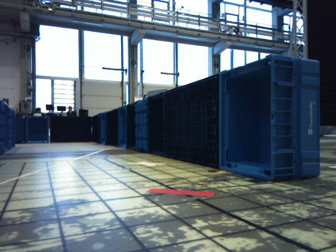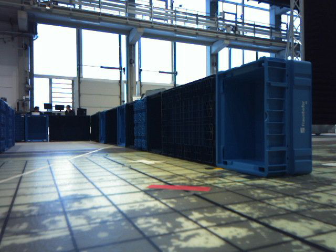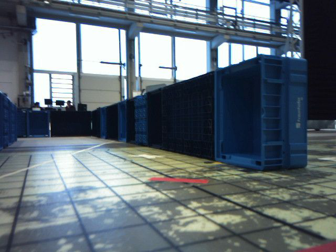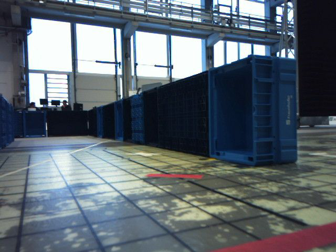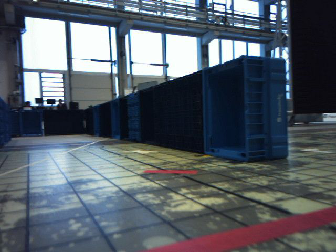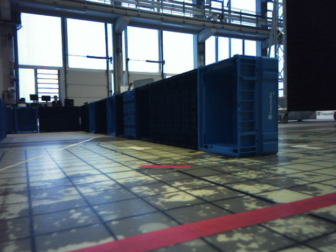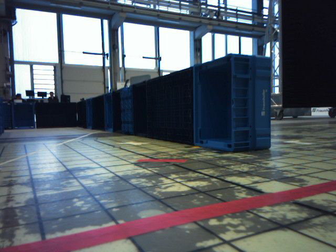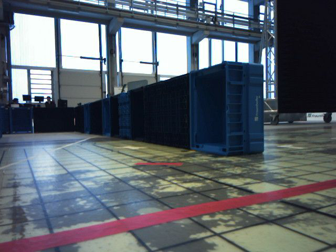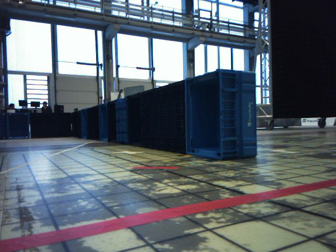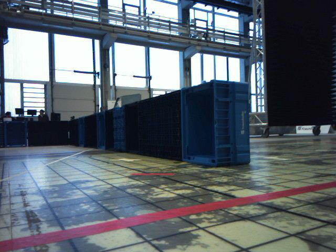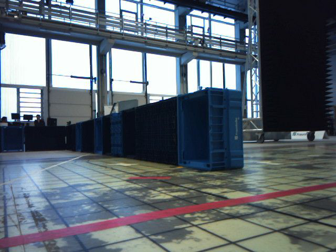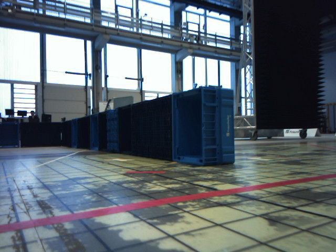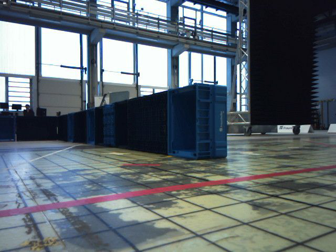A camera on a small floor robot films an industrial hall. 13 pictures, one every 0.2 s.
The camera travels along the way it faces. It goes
backward.
0.0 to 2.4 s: The camera travels backward, about 0.5 m, so what stands in front gets smaller.
The film runs backward here.
